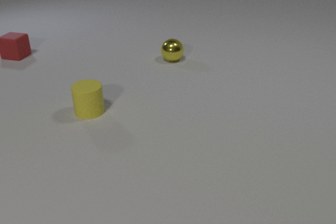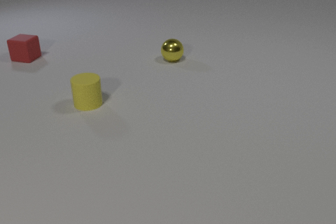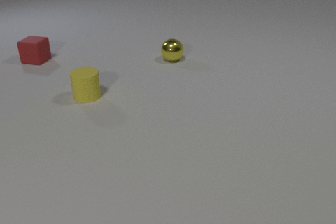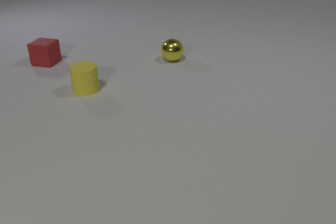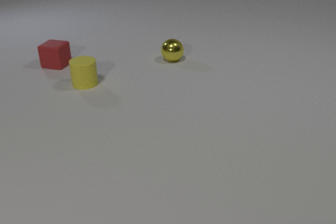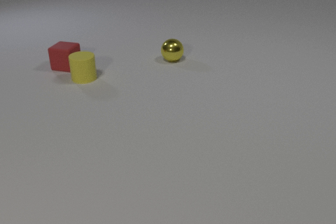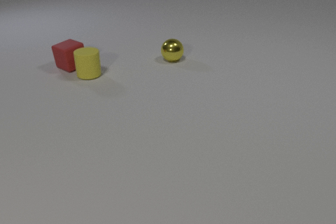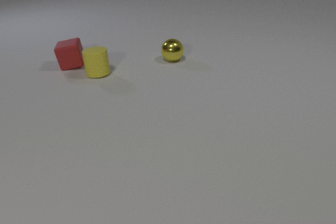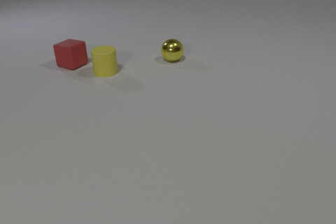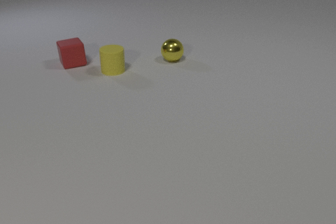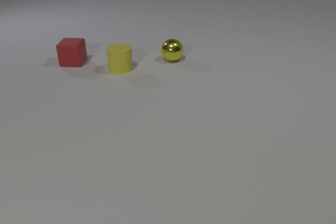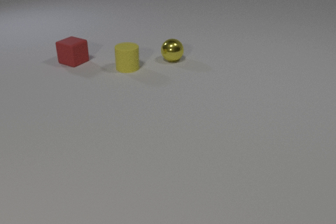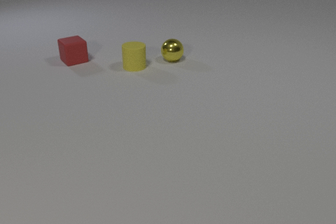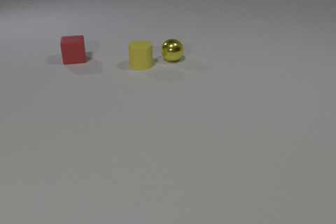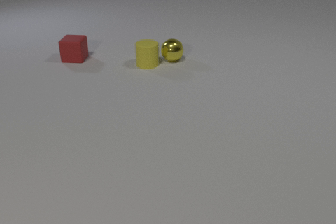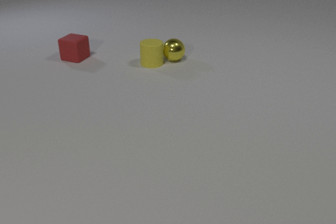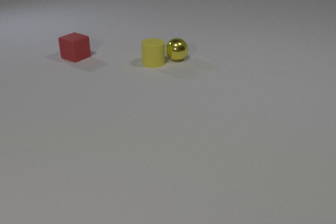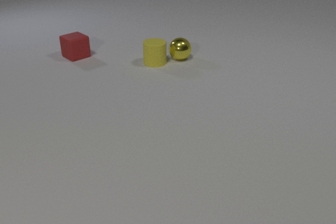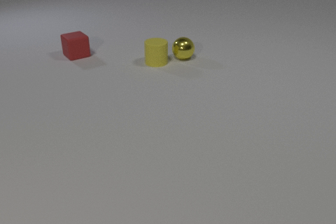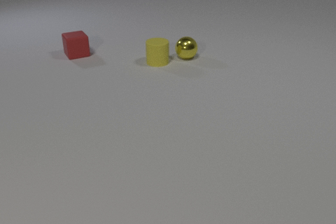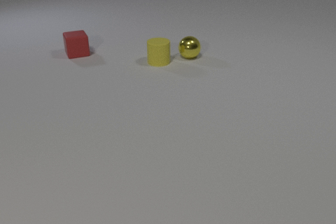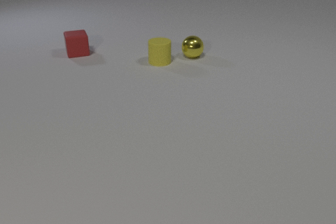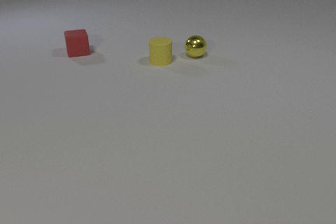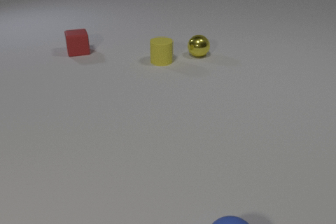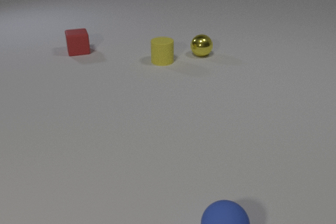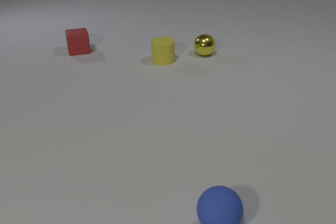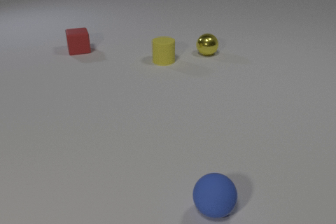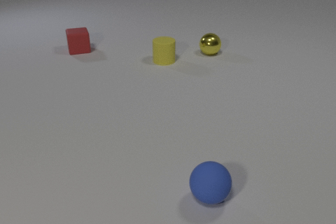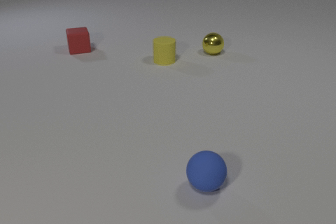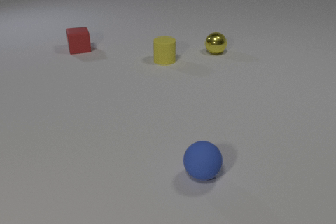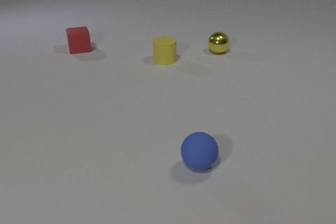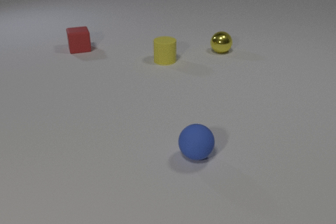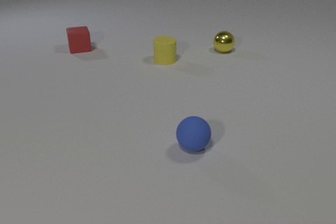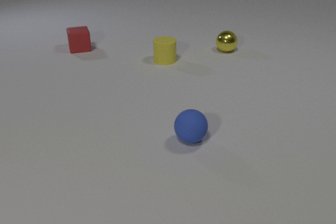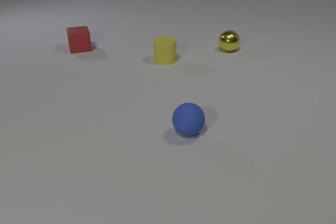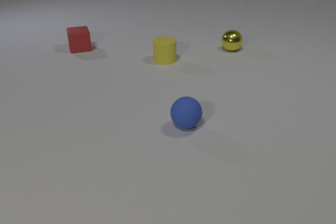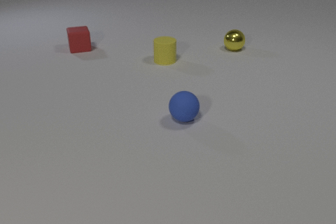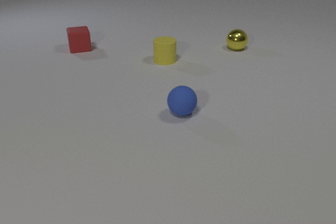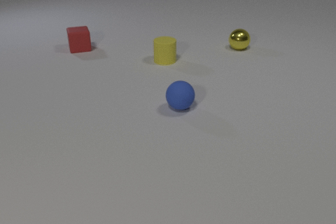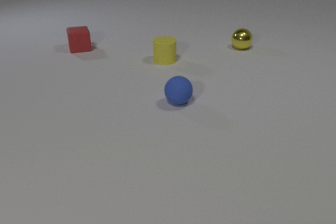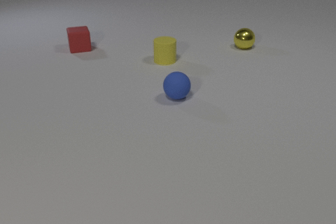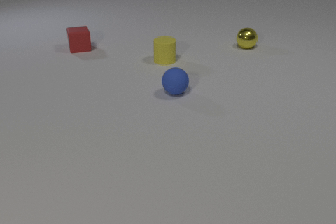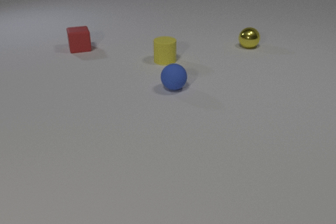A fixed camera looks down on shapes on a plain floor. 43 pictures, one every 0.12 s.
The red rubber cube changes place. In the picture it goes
to the right.
The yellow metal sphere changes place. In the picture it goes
to the right.
0.00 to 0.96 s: The red rubber cube slides to the right and toward the camera. The yellow rubber cylinder slides away from the camera. The red rubber cube and the yellow rubber cylinder collide.
0.96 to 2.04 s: The red rubber cube slides away from the camera. The yellow rubber cylinder slides to the right. The yellow metal sphere rolls to the right. The yellow rubber cylinder and the yellow metal sphere collide.
2.04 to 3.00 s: The red rubber cube slides away from the camera. The yellow rubber cylinder slides to the right. The yellow metal sphere rolls to the right and away from the camera. The blue rubber sphere comes in at the bottom edge, rolls away from the camera.
3.00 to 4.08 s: The red rubber cube slides away from the camera. The yellow metal sphere rolls to the right and away from the camera. The blue rubber sphere rolls away from the camera.
4.08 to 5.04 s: The yellow metal sphere rolls to the right and away from the camera. The blue rubber sphere rolls away from the camera.
How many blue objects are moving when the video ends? 1.
What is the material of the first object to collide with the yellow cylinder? rubber.
What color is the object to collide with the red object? yellow.
